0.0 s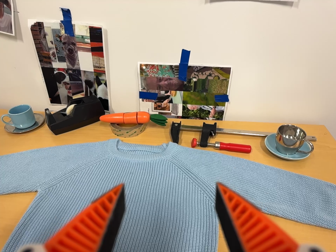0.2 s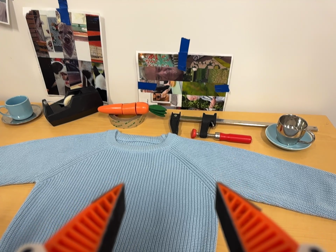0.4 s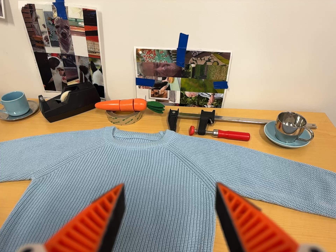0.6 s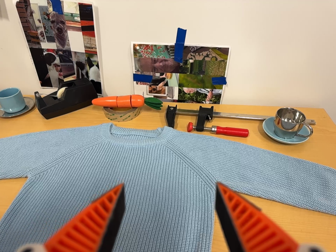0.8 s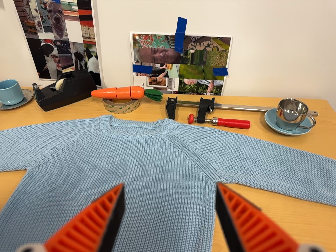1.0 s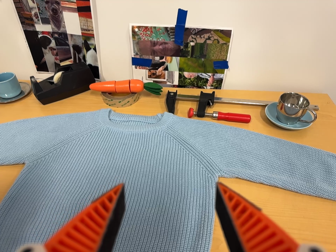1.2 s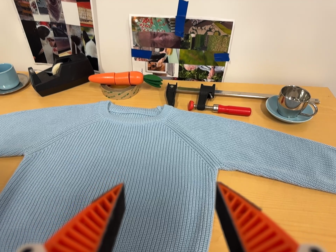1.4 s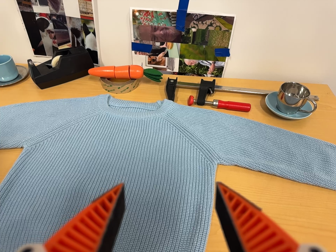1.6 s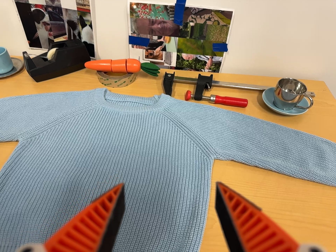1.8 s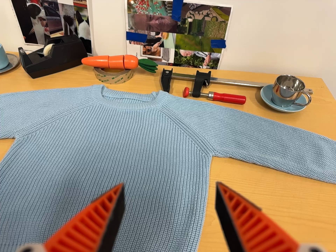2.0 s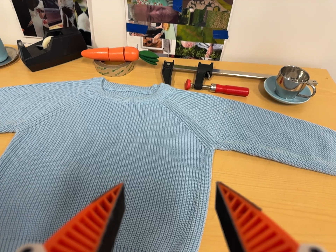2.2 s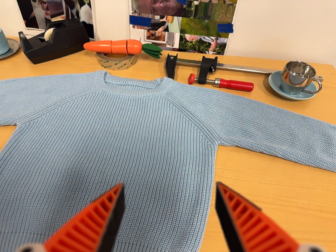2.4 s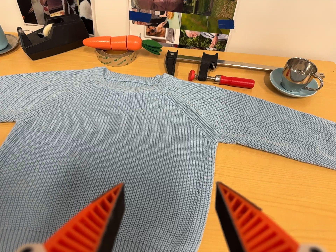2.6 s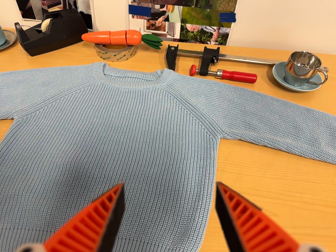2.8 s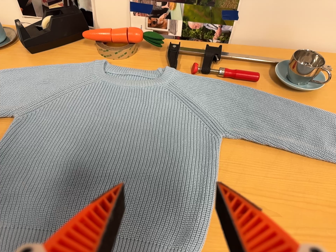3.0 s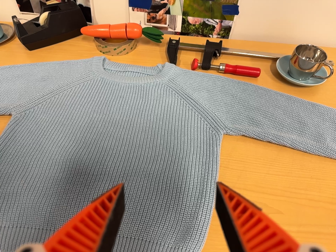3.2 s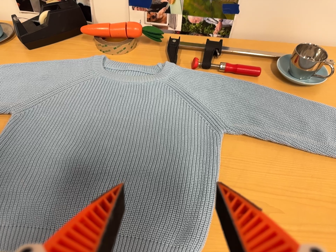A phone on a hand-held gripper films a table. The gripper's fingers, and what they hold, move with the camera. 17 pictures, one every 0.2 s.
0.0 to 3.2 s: The camera travels forward, about 8 cm, so what stands in front looms larger. Its aim tips toward the bottom of its view by about 15 degrees, and the scene shifts upward.
The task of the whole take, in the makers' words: left arm across.
The film runs forward here.
